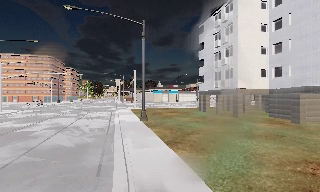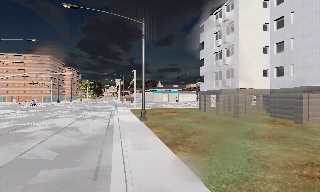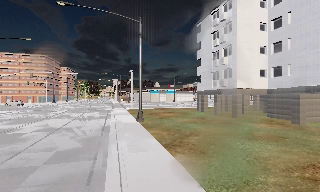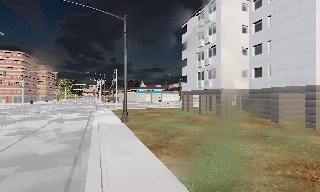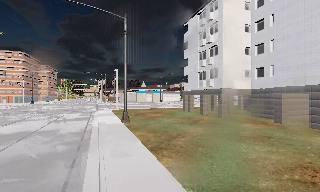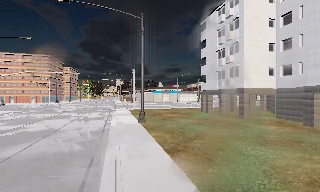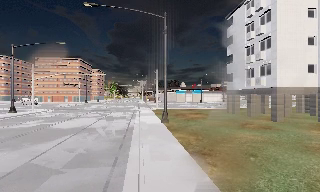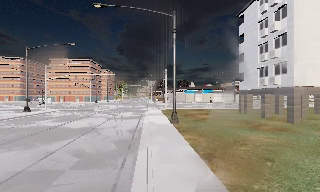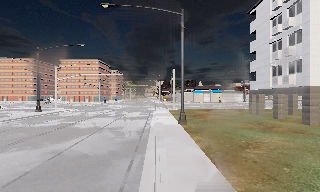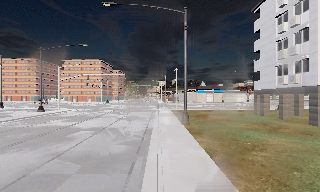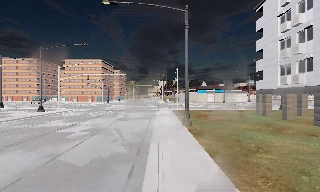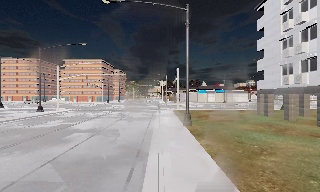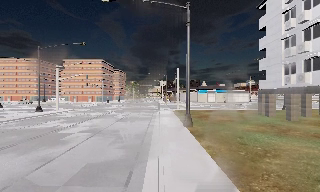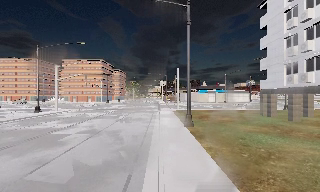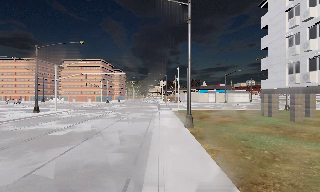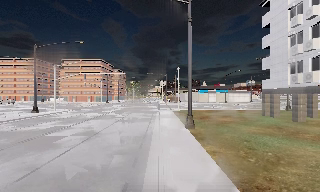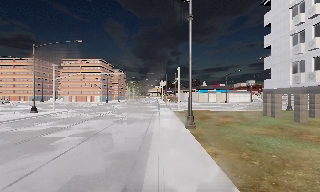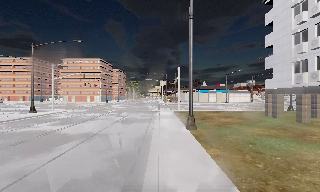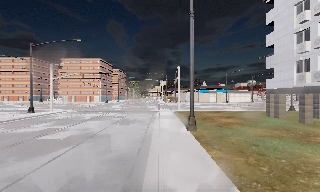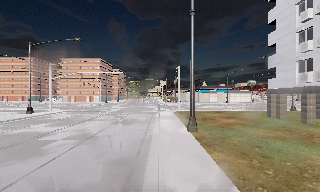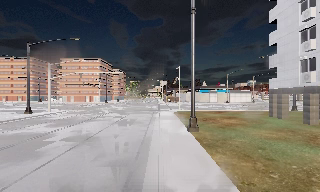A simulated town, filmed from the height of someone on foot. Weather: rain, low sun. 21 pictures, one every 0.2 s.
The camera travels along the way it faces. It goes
forward.
0.0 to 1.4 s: The scene slides to the right, as the camera pans about 10 degrees to its left. It travels forward, about 2 m, so what stands in front looms larger.
1.4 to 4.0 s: The camera travels forward, about 3.5 m, so what stands in front looms larger.
The film runs forward here.
